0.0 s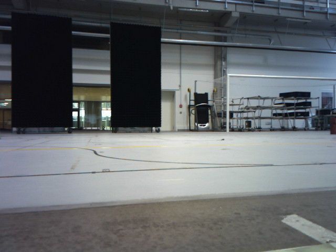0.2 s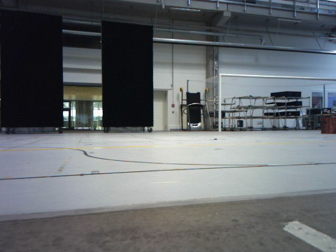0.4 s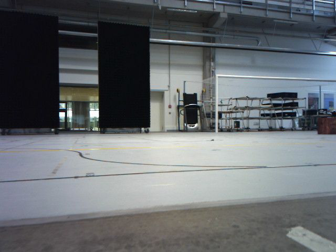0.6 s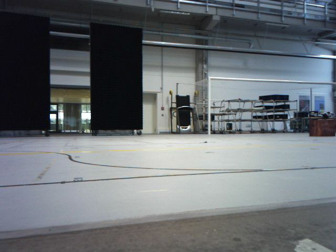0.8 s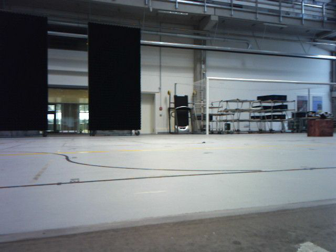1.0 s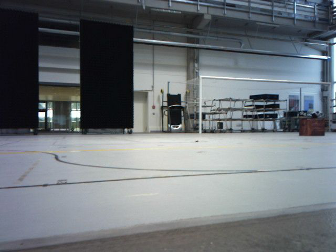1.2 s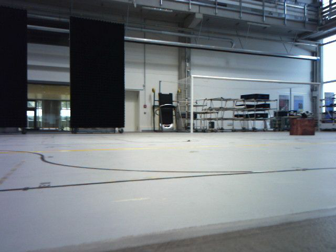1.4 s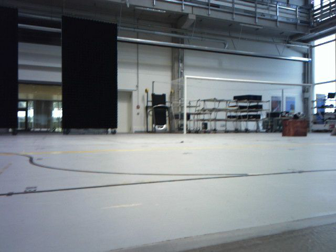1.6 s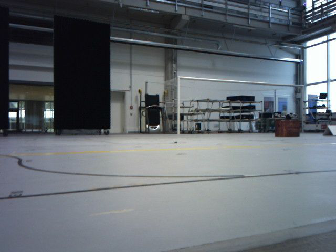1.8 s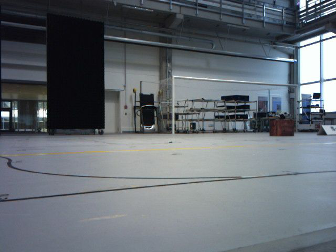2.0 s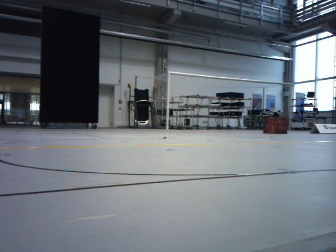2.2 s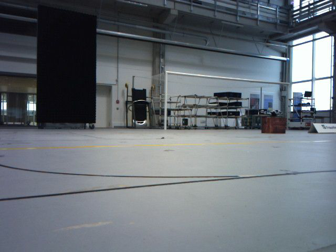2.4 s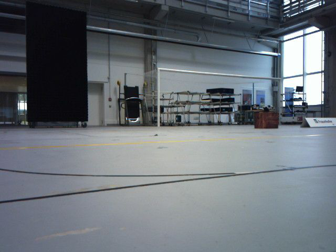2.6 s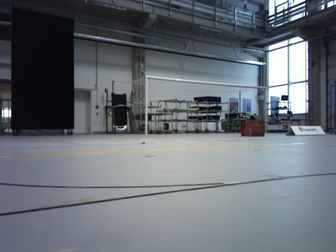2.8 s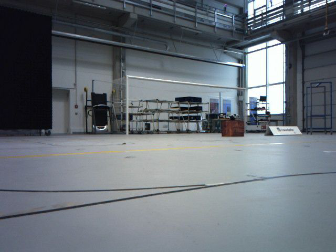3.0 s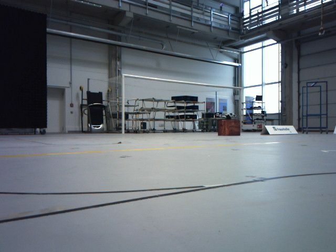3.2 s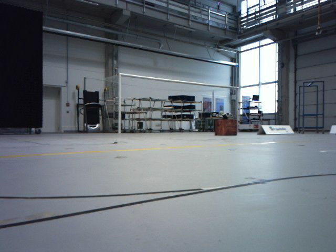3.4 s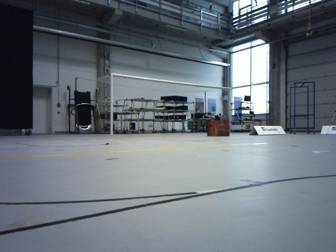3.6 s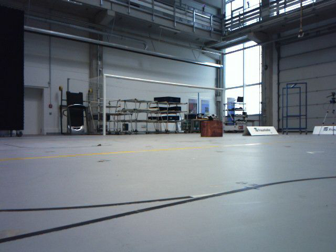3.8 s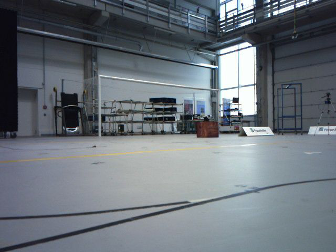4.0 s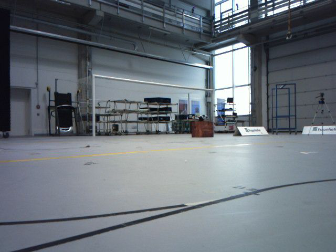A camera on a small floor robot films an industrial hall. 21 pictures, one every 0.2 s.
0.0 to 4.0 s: The camera pans to its right, which is clockwise from overhead, by about 25 degrees. It travels forward, about 0.8 m, so what stands in front looms larger.
The film runs forward here.
